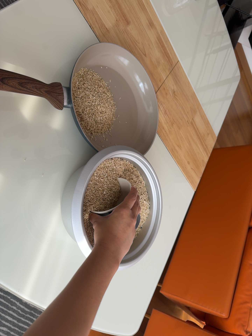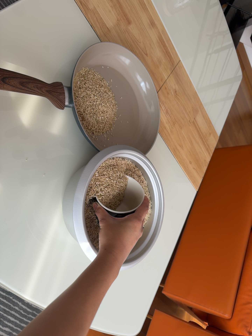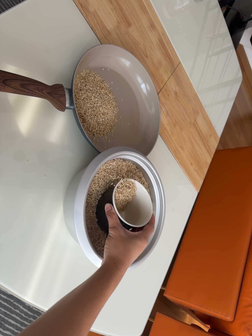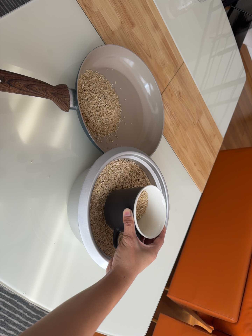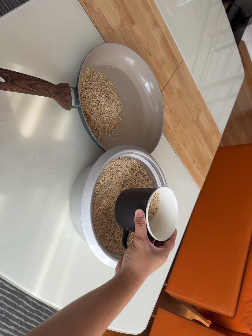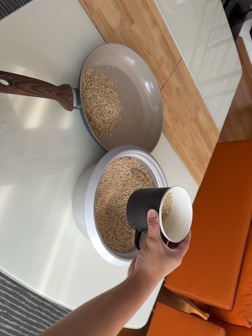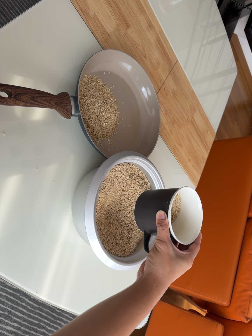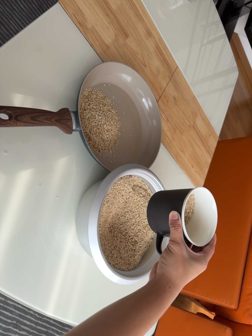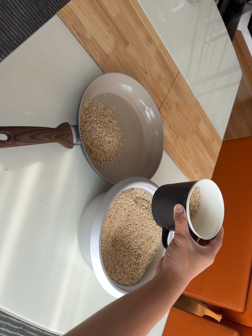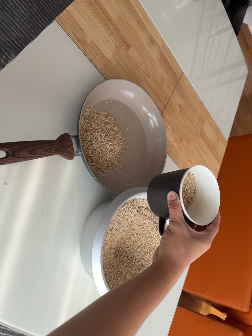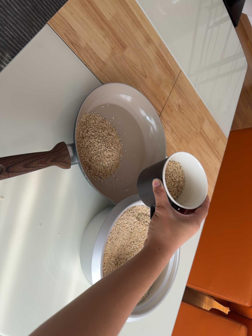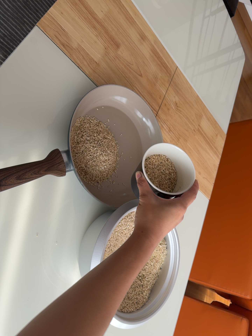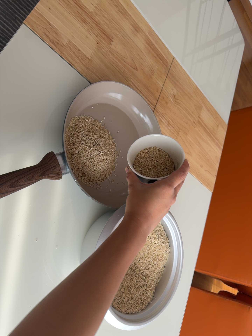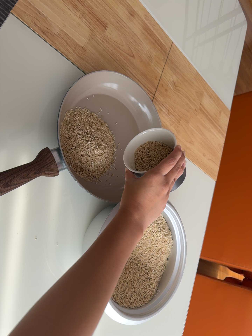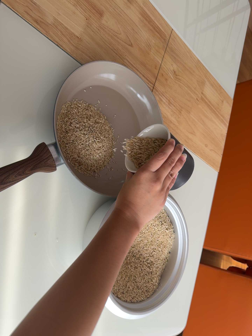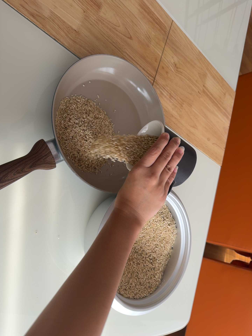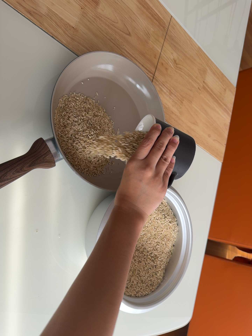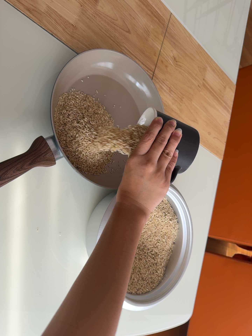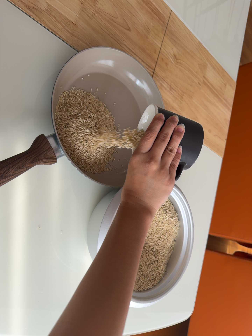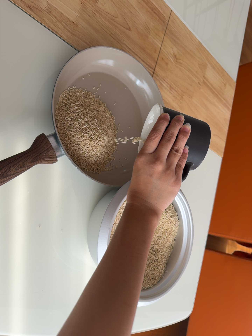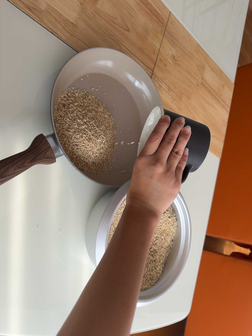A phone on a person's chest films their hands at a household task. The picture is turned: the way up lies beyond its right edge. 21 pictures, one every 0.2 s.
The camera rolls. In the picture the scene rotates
counterclockwise.
0.0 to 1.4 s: The camera travels toward the top of its view, about 6 cm, so close, fixed things drift downward.
1.4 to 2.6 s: The camera travels toward the top of its view and forward, about 16 cm. Its aim tips toward the bottom of its view by about 10 degrees. It rolls about its line of sight by about 10 degrees, and the scene rotates counterclockwise.
2.6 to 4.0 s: The camera shifts only a little, or ends up much as it began.
The film runs forward here.
